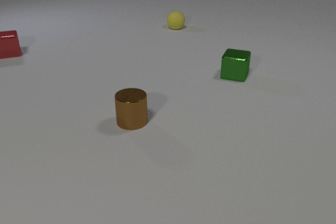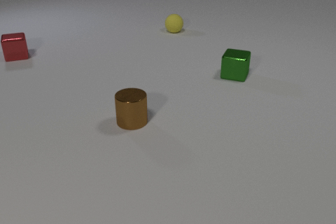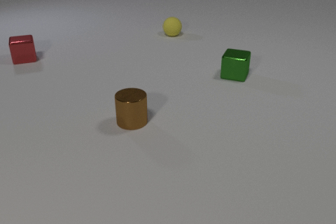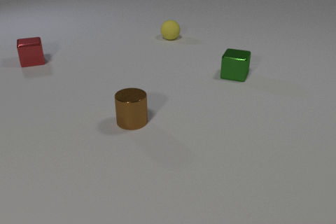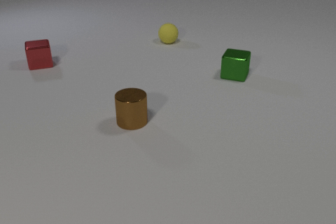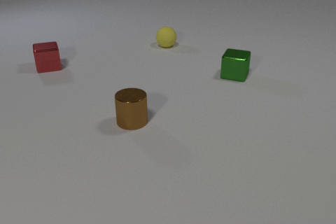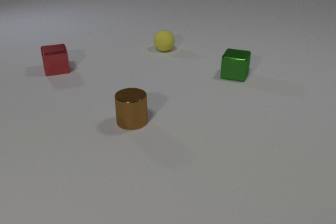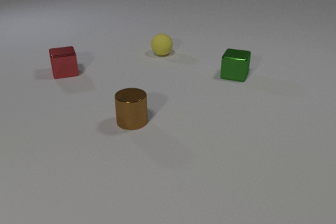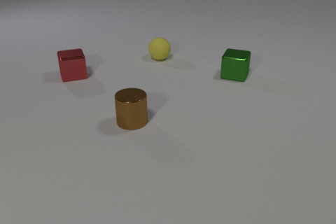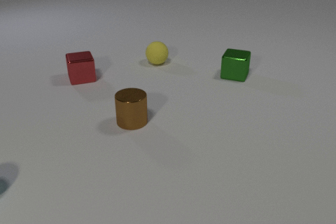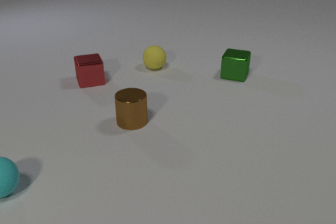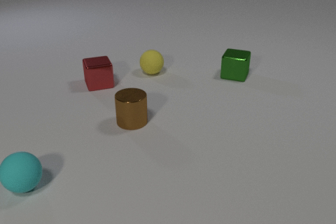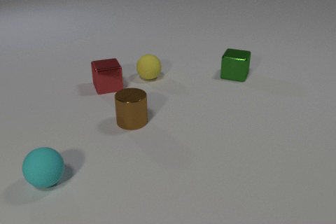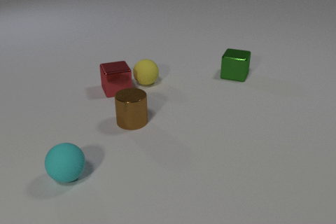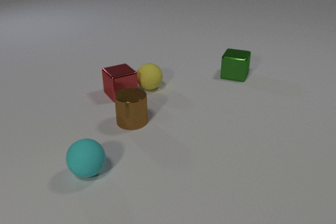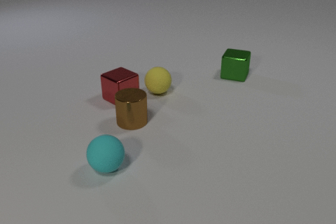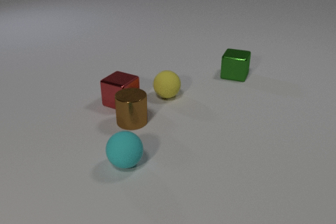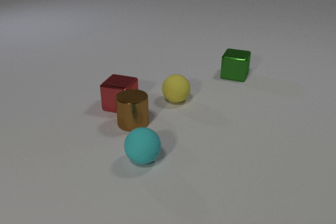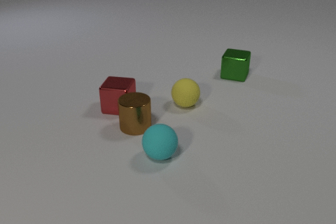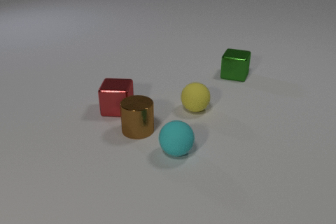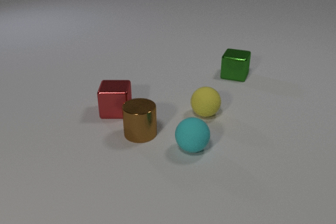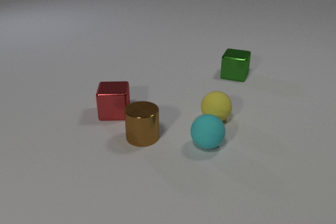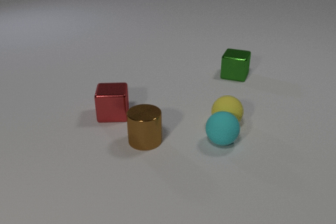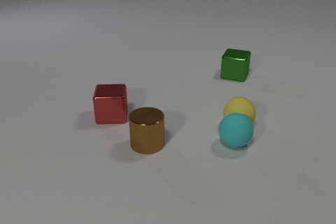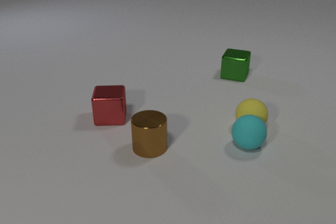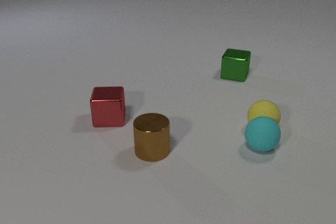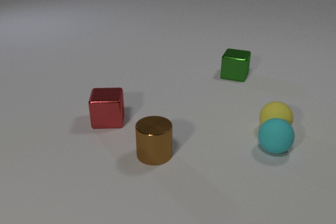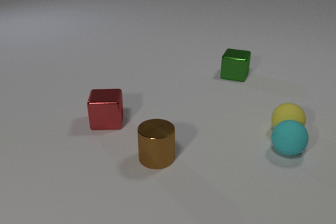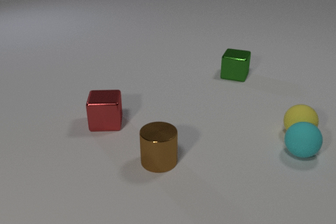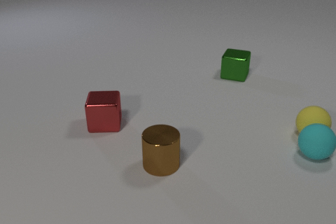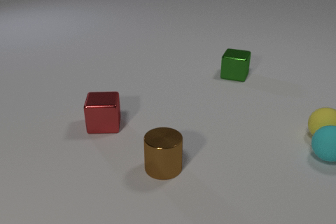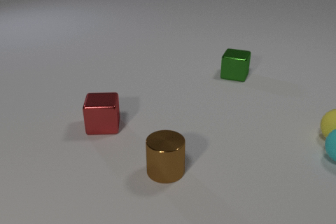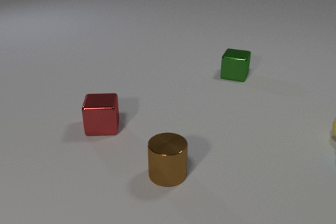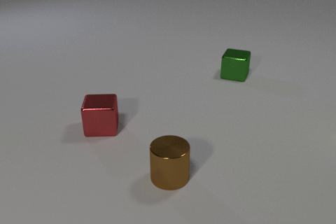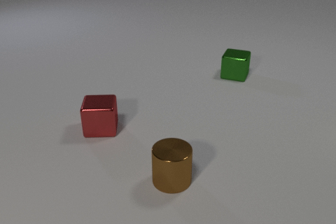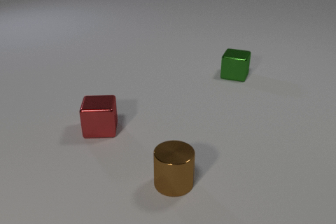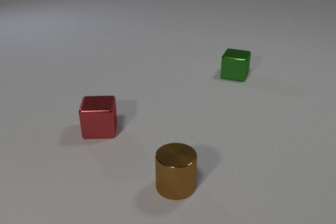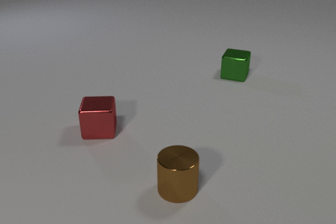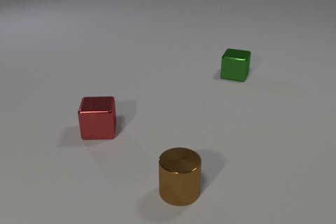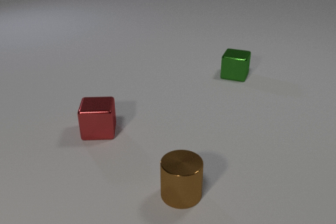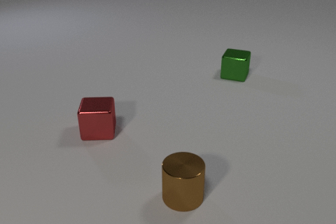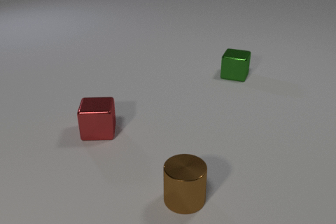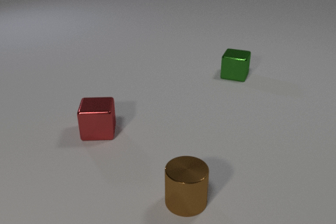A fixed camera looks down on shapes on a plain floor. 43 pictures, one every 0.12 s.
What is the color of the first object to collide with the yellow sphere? red.
What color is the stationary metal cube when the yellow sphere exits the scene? green.
Are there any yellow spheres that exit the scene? yes.
0.00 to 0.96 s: The red metal cube slides toward the camera and to the right. The yellow rubber sphere rolls toward the camera.
0.96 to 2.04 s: The red metal cube slides toward the camera and to the right, spins counterclockwise seen from above by about 45 degrees, its near face sliding to the right. The yellow rubber sphere rolls toward the camera. The cyan rubber sphere comes in at the left edge, rolls to the right. The red metal cube and the yellow rubber sphere collide. The red metal cube and the brown metal cylinder collide.
2.04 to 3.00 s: The red metal cube slides toward the camera and to the left, spins counterclockwise seen from above by about 15 degrees, its near face sliding to the right. The yellow rubber sphere rolls to the right and toward the camera. The brown metal cylinder slides toward the camera. The cyan rubber sphere rolls to the right. The yellow rubber sphere and the cyan rubber sphere collide.
3.00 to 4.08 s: The red metal cube slides toward the camera and to the left. The yellow rubber sphere rolls to the right, leaves at the right edge. The brown metal cylinder slides toward the camera and to the right. The cyan rubber sphere rolls to the right, leaves at the right edge.
4.08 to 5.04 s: The brown metal cylinder slides toward the camera and to the right.
